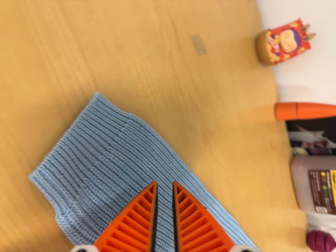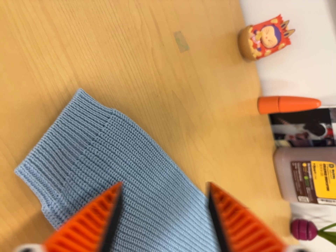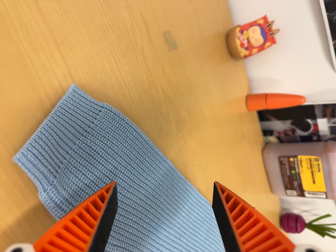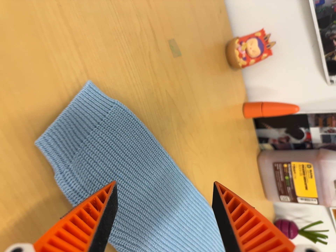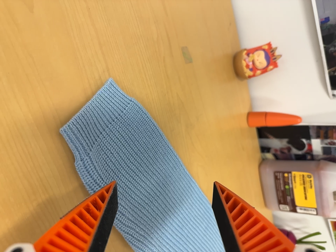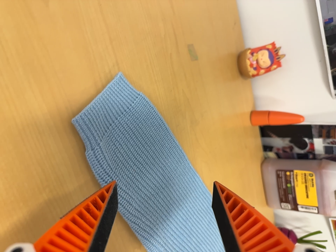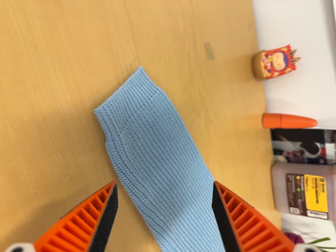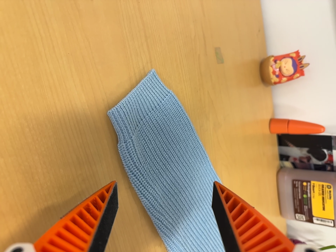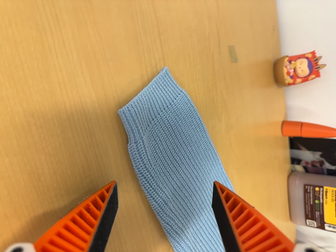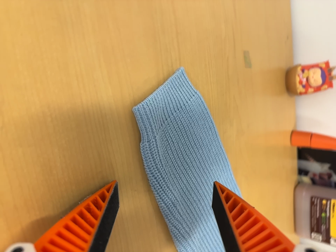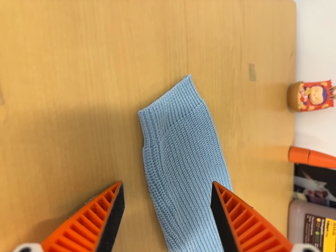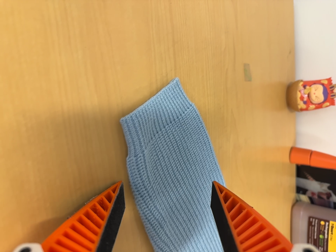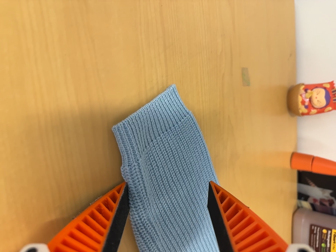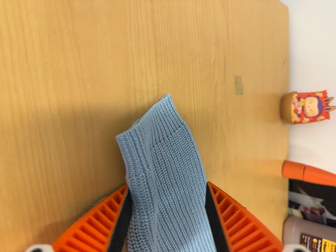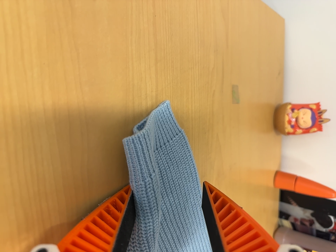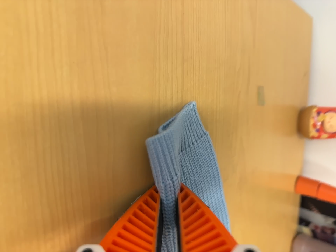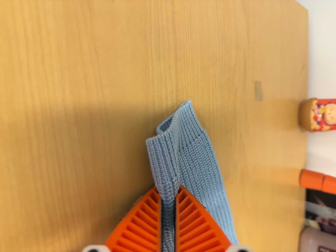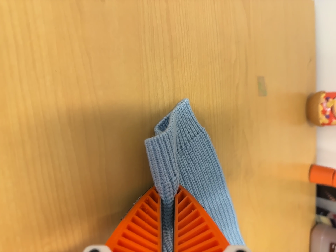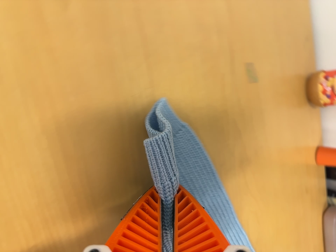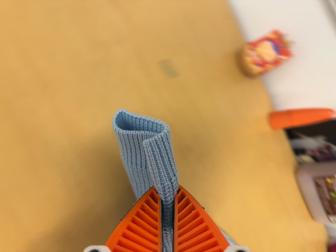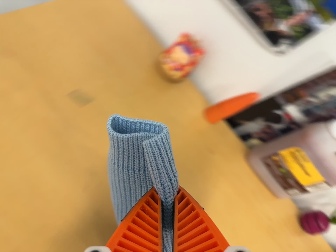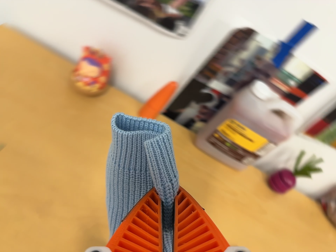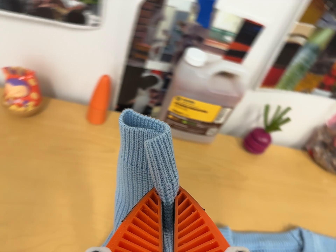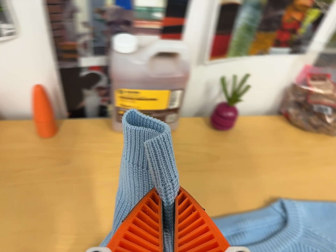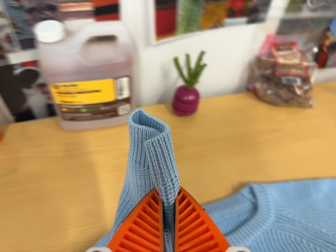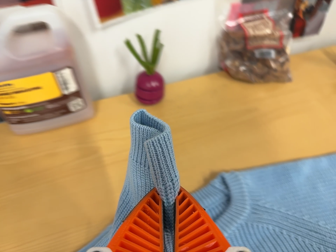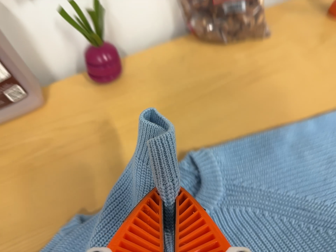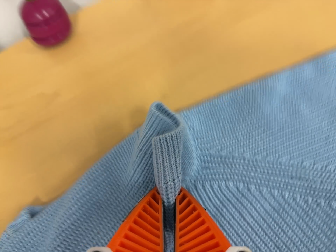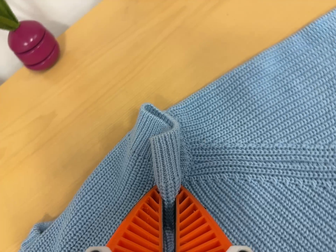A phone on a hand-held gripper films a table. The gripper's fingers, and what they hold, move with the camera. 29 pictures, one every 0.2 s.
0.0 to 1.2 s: The camera travels backward and toward the bottom of its view, about 10 cm, so what stands in front gets smaller.
1.2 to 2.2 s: The camera rolls about its line of sight by about 10 degrees, and the scene rotates clockwise.
2.2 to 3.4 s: The camera shifts only a little, or ends up much as it began.
3.4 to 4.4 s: The camera travels to its right, about 40 cm, so close, fixed things drift to the left. It rolls about its line of sight by about 75 degrees, and the scene rotates counterclockwise.
4.4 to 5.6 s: The camera travels to its right and forward, about 40 cm, so close, fixed things drift to the left. Its aim tips toward the bottom of its view by about 20 degrees, and the scene shifts upward. It rolls about its line of sight by about 45 degrees, and the scene rotates counterclockwise.
The film runs forward here.
